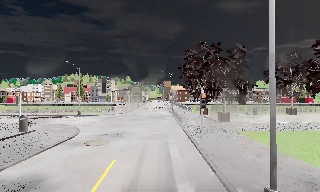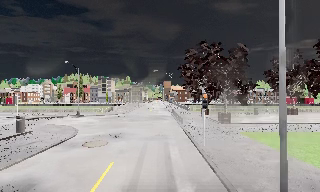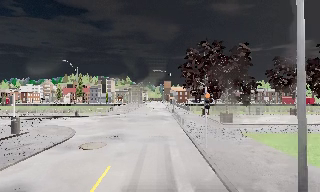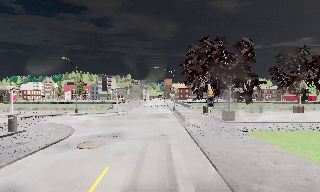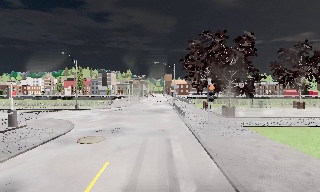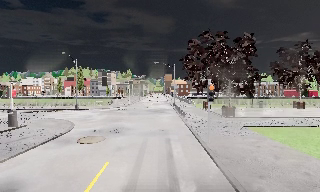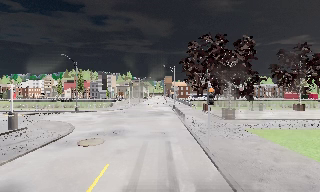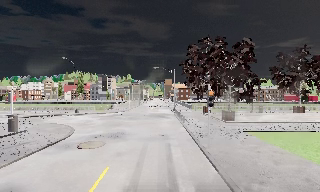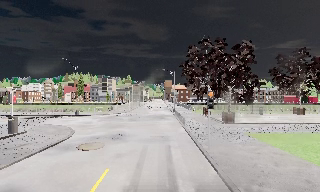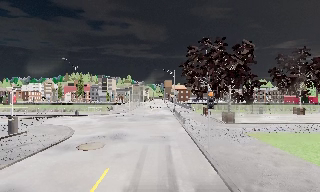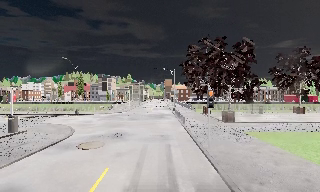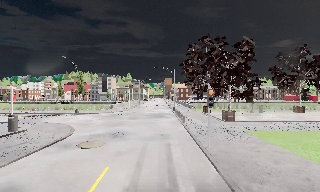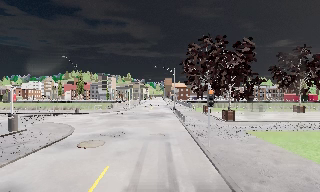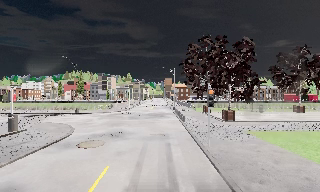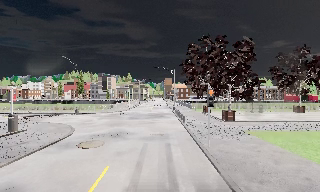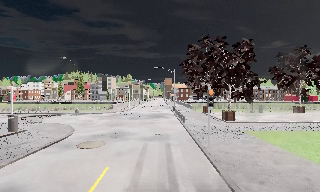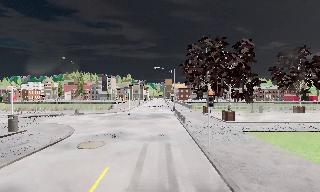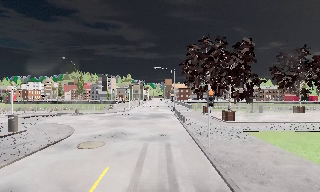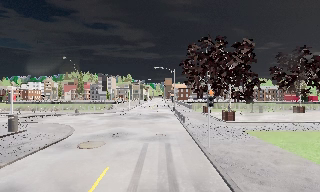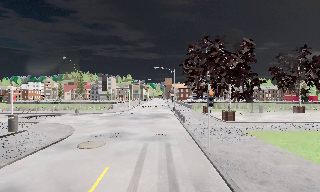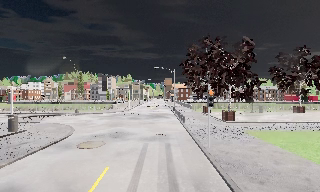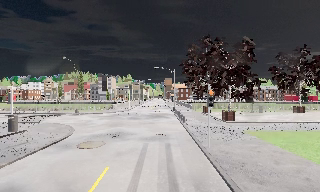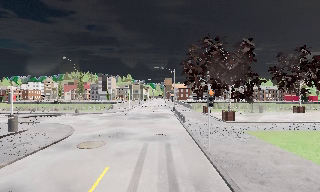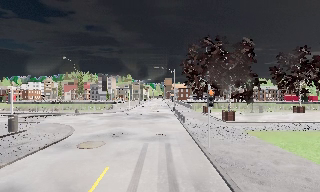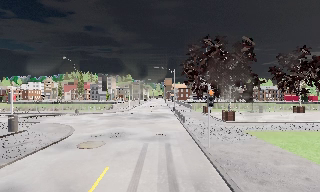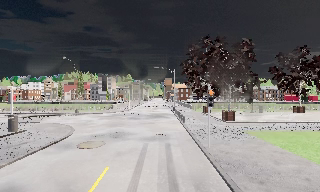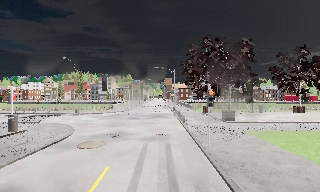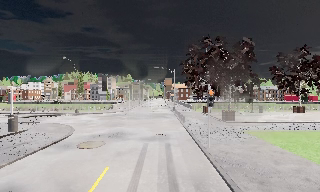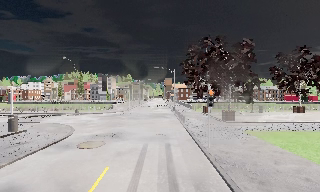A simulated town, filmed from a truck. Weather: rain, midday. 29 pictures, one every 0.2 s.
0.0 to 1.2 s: The camera travels forward, about 1 m, so what stands in front looms larger. It loses speed.
1.2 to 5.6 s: The camera keeps its place and its aim.
The film runs forward here.
